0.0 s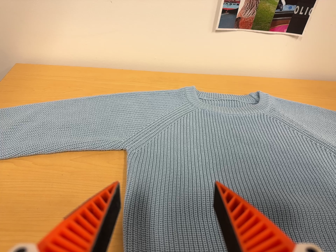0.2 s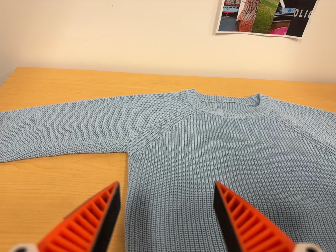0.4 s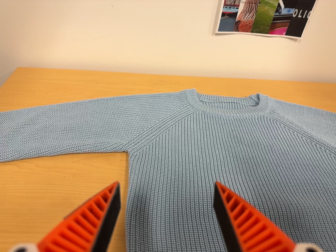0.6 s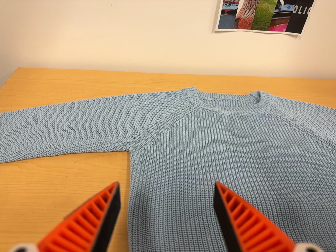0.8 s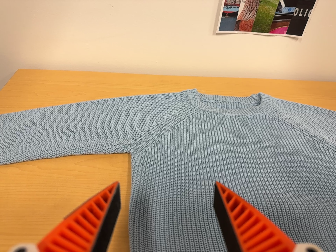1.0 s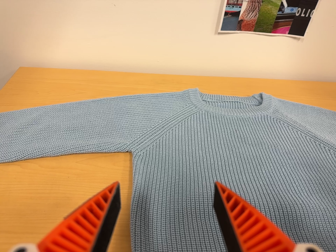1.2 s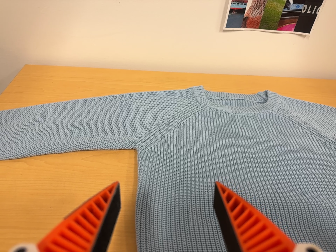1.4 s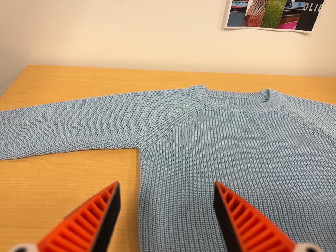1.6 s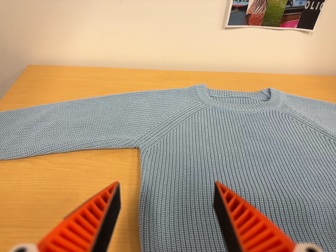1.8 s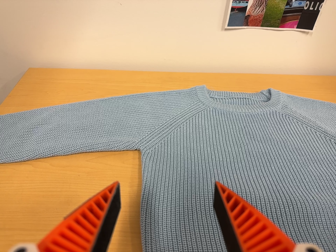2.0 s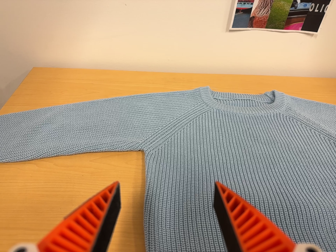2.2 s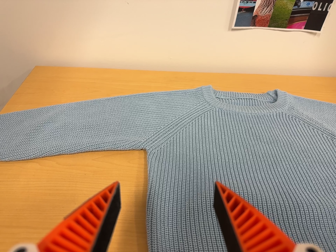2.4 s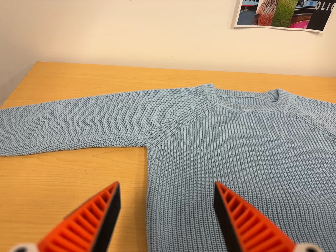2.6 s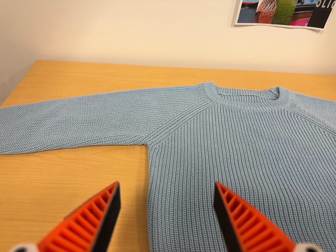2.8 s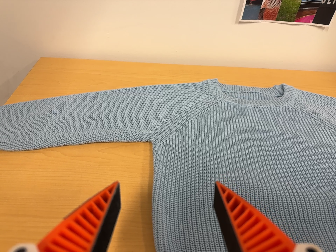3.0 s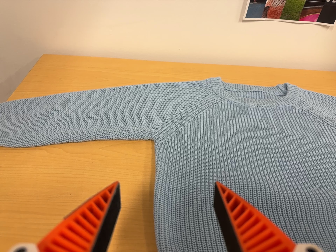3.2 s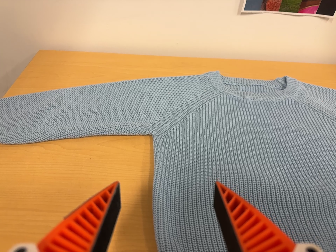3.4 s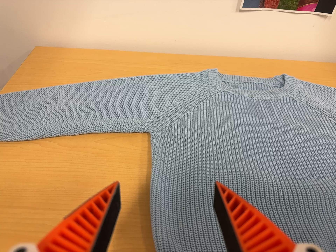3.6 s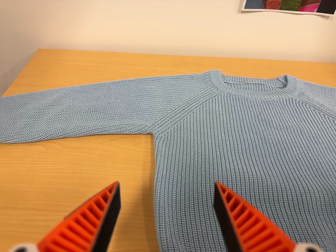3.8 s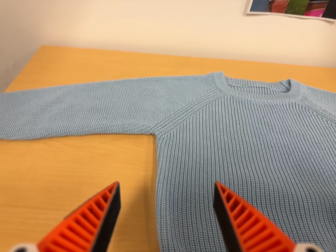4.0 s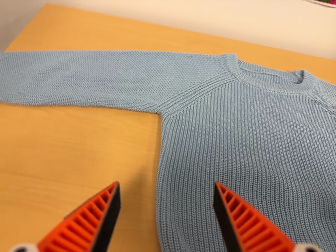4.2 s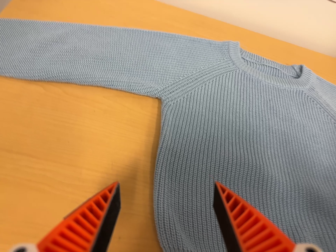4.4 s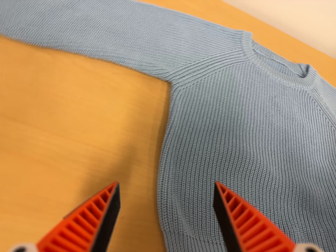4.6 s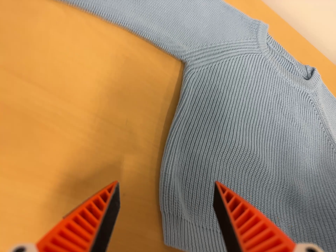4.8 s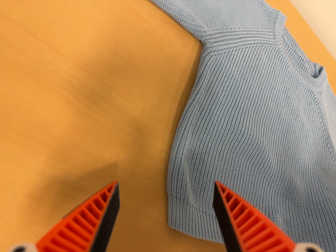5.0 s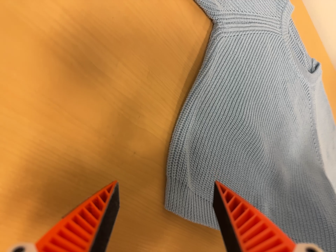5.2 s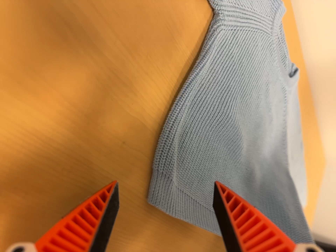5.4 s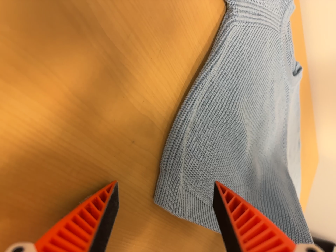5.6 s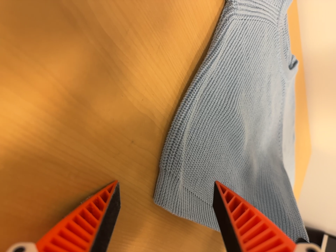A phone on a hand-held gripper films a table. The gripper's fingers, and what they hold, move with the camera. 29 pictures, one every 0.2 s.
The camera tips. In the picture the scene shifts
upward.
The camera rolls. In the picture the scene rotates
clockwise.
0.0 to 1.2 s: The camera shifts only a little, or ends up much as it began.
1.2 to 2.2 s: The camera keeps its place and its aim.
2.2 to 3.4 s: The camera shifts only a little, or ends up much as it began.
3.4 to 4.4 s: The camera travels to its left, about 9 cm. Its aim tips toward the bottom of its view by about 15 degrees, and the scene shifts upward. It rolls about its line of sight by about 20 degrees, and the scene rotates clockwise.
4.4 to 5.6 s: The camera pans to its right by about 25 degrees. It travels to its left, about 18 cm. Its aim tips toward the bottom of its view by about 20 degrees, and the scene shifts upward. It rolls about its line of sight by about 30 degrees, and the scene rotates clockwise.
The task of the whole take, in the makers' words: fold up.
The film runs forward here.
